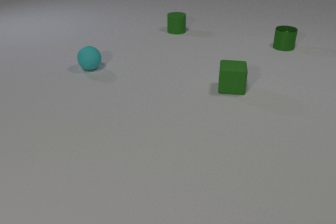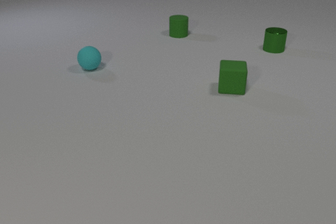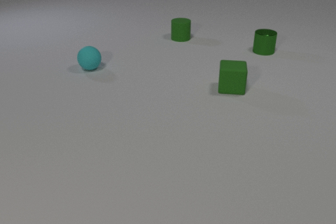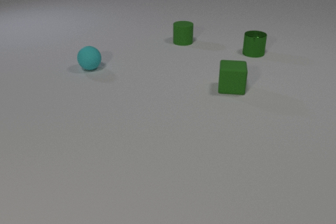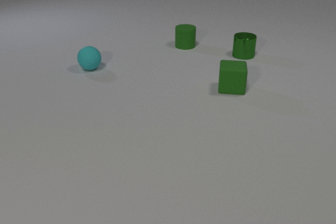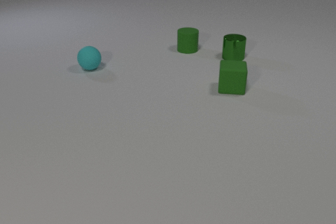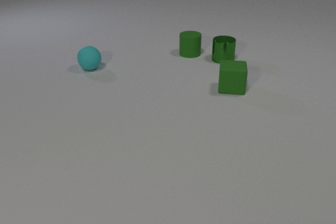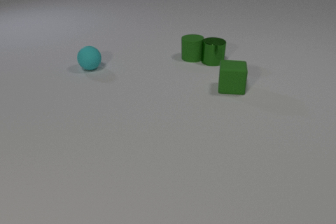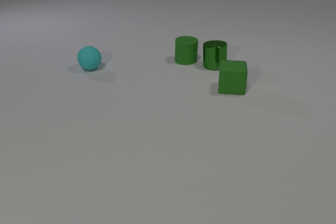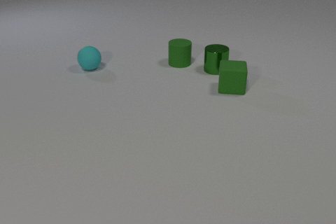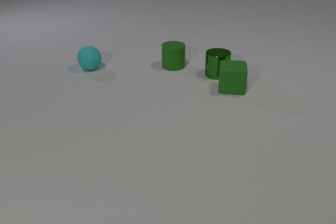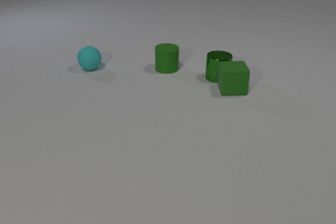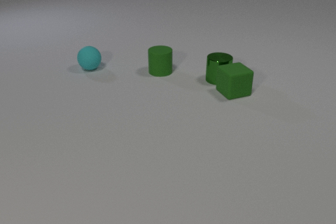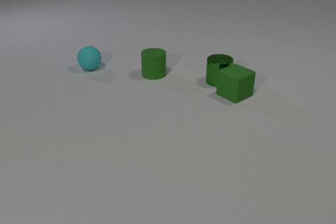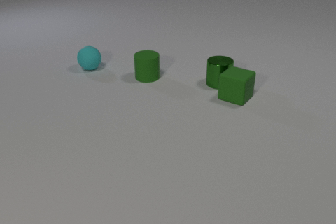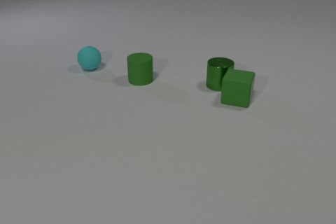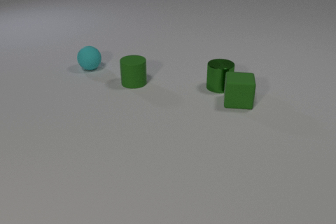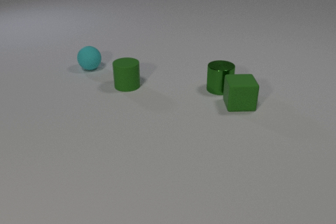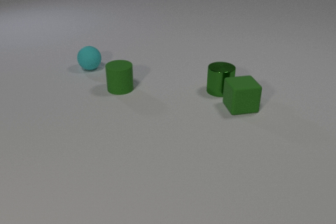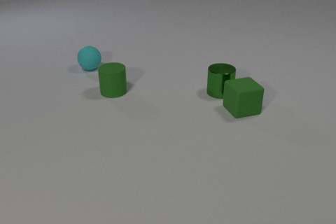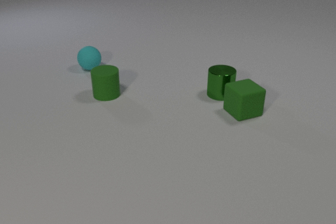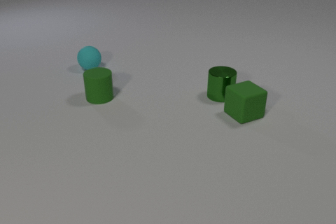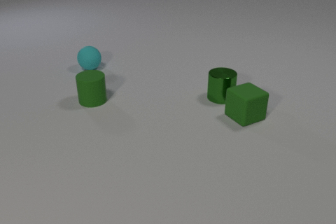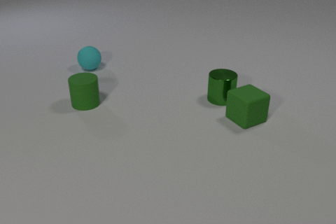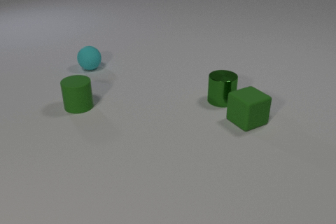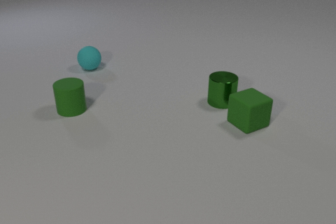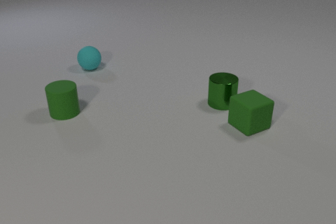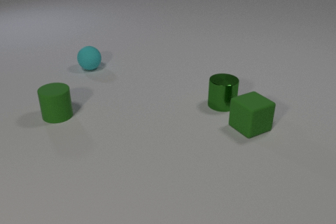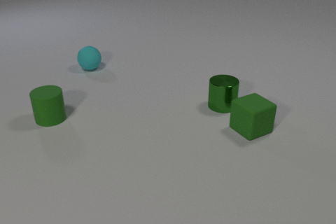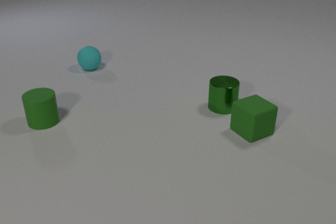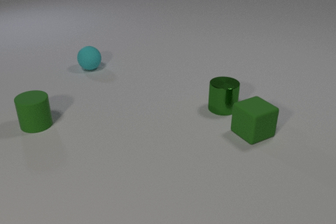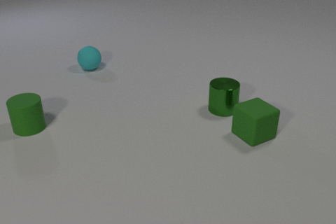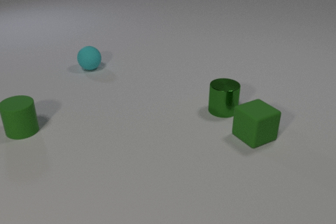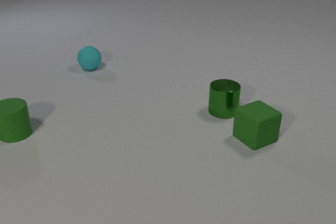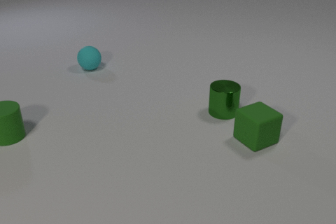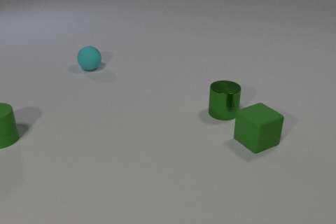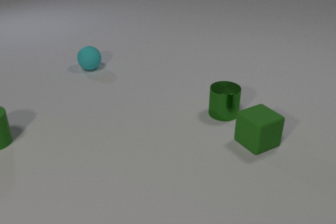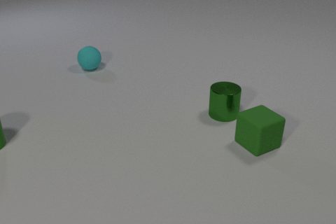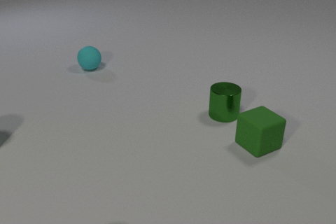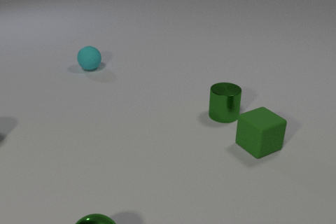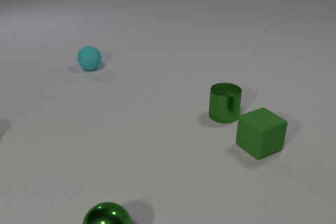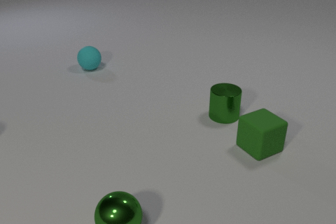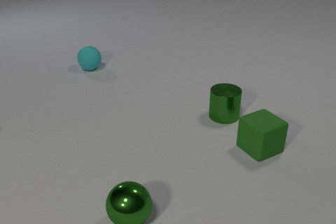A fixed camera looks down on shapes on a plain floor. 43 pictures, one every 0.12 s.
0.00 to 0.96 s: The green metal cylinder slides to the left and toward the camera. The green rubber cylinder slides toward the camera. The green metal cylinder and the green rubber cylinder collide.
0.96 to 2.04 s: The green metal cylinder slides toward the camera. The green rubber cylinder slides toward the camera and to the left. The green rubber cube slides toward the camera, spins so that its near face slides to the right, counterclockwise seen from above. The green metal cylinder and the green rubber cube collide.
2.04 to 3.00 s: The green metal cylinder slides toward the camera. The green rubber cylinder slides to the left and toward the camera. The green rubber cube slides toward the camera, spins so that its near face slides to the right, counterclockwise seen from above.
3.00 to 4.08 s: The green metal cylinder slides toward the camera. The green rubber cylinder slides to the left and toward the camera. The green rubber cube slides toward the camera.
4.08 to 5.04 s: The green metal cylinder slides toward the camera. The green rubber cylinder slides to the left and toward the camera, leaves at the left edge. The green rubber cube slides toward the camera. The green metal sphere comes in at the bottom edge, rolls away from the camera and to the right.
How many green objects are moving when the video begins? 2.
What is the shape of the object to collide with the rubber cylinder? cylinder.
How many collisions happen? 2.
